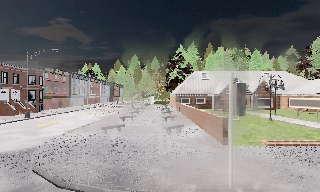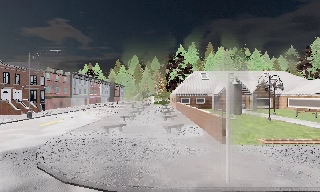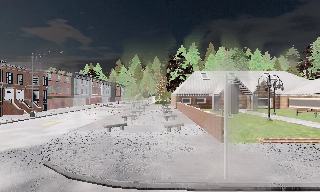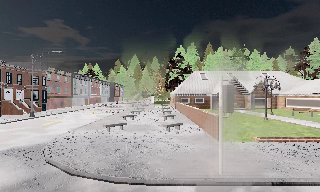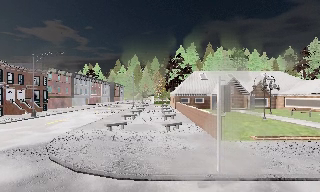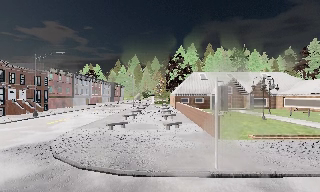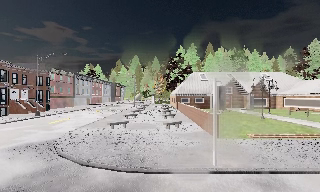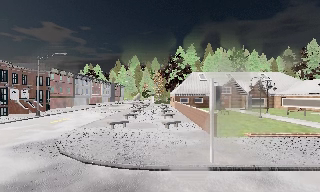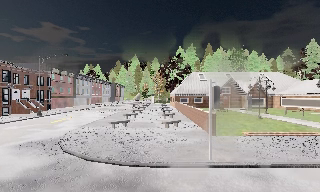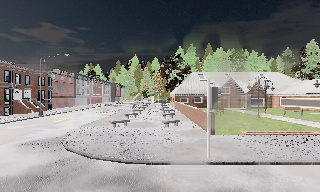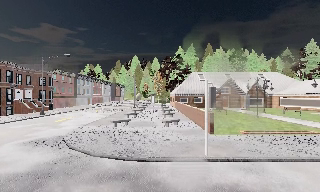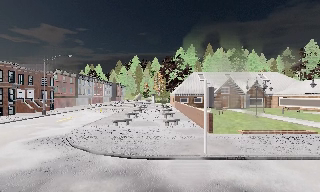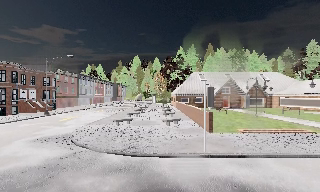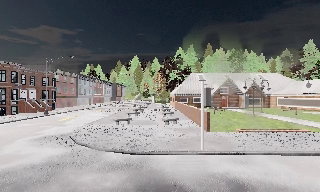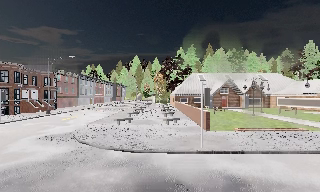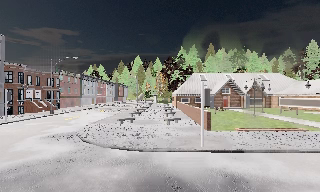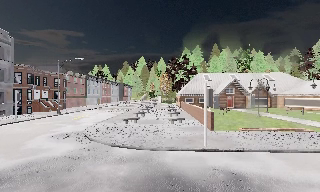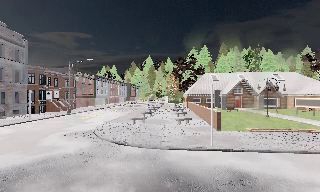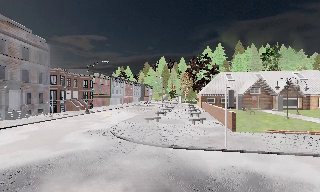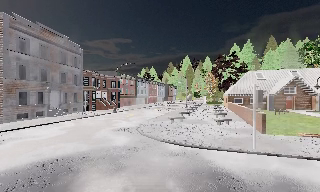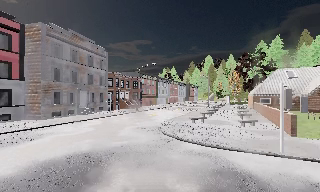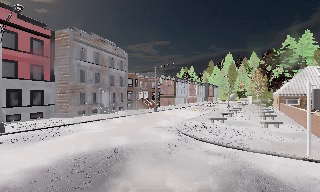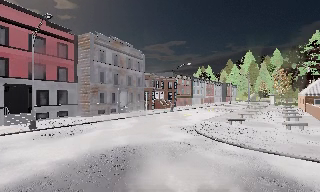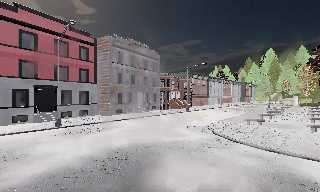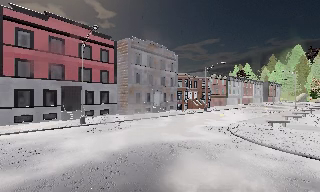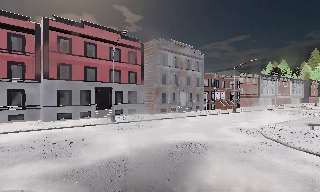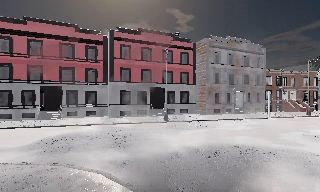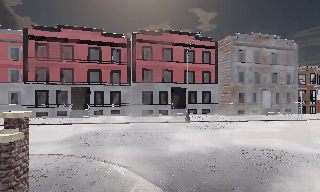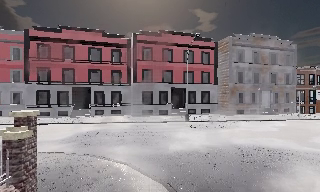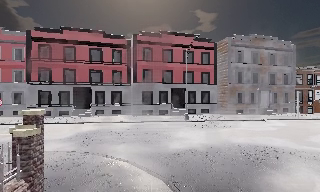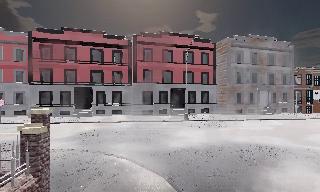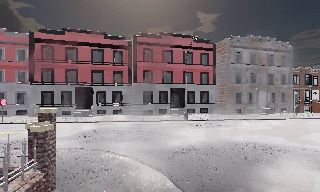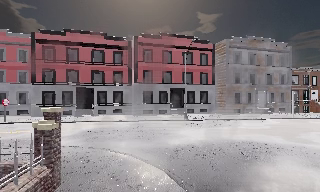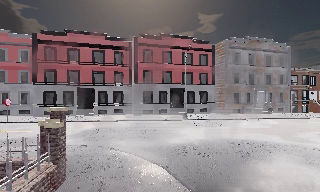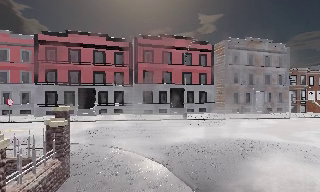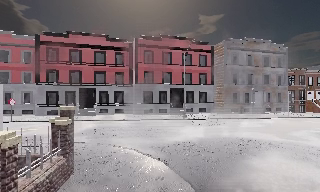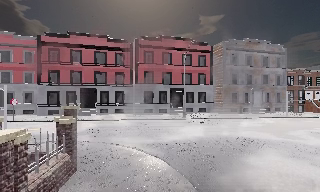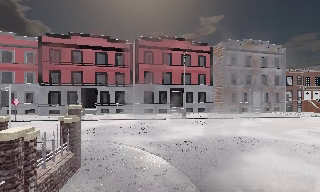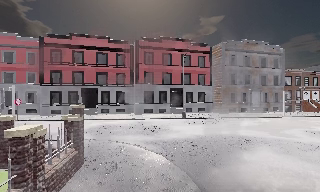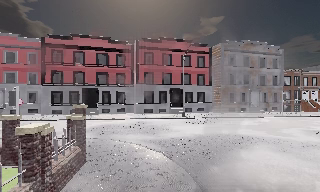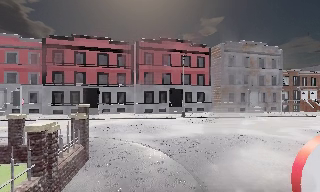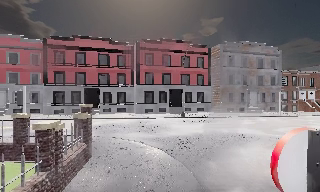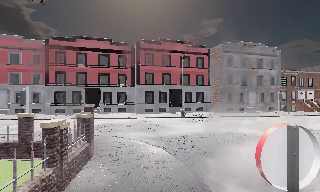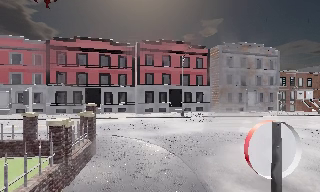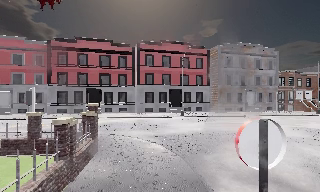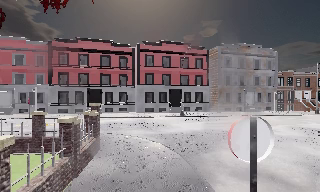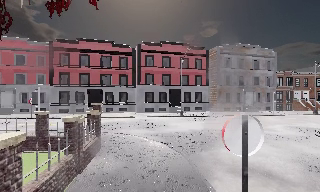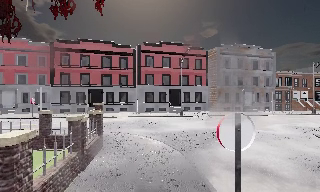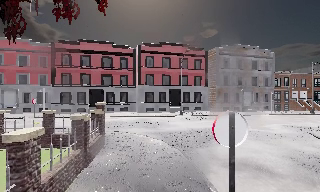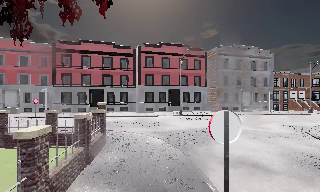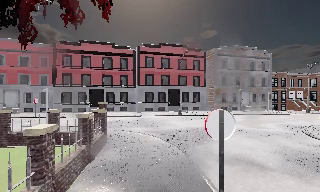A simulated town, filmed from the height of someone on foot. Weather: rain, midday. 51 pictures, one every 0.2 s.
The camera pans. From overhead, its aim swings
counterclockwise.
The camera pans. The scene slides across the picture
to the right.
0.0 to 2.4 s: The camera travels backward, about 2.5 m, so what stands in front gets smaller.
2.4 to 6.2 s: The scene slides to the right, as the camera pans about 85 degrees to its left. It travels backward, about 4.5 m.
6.2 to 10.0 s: The camera travels backward, about 4.5 m, so what stands in front gets smaller.
The film runs backward here.
